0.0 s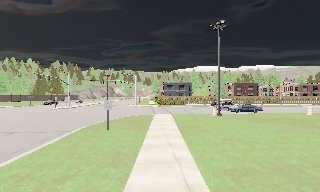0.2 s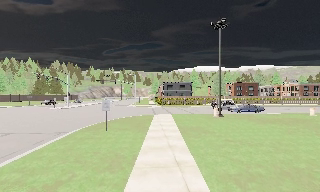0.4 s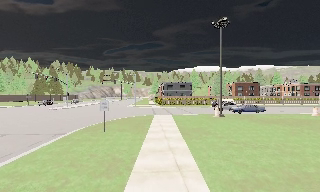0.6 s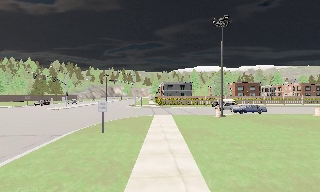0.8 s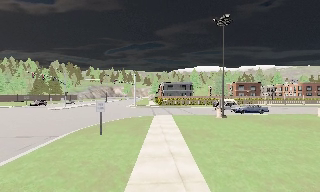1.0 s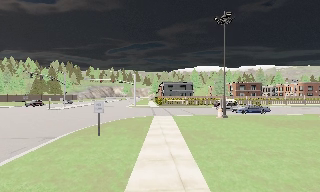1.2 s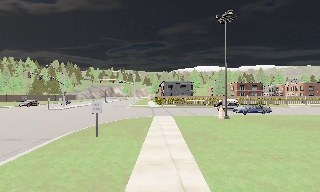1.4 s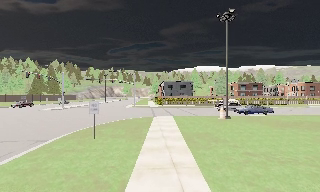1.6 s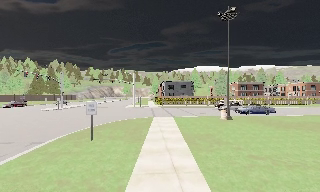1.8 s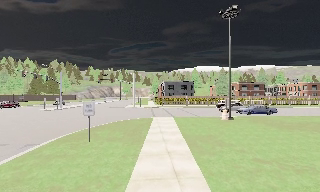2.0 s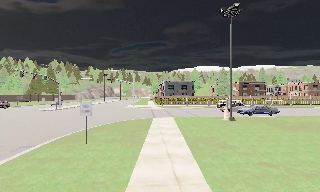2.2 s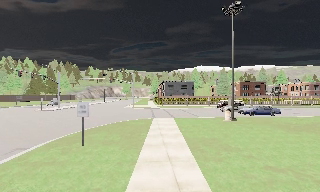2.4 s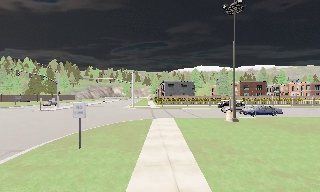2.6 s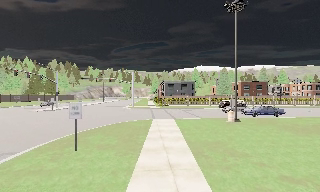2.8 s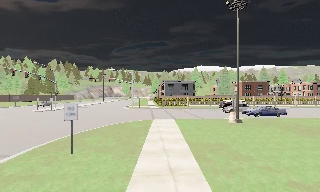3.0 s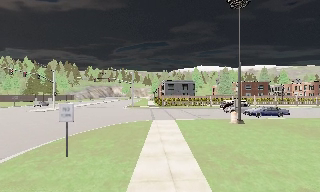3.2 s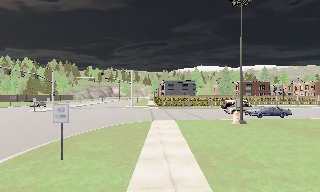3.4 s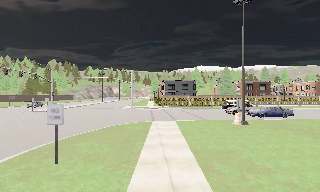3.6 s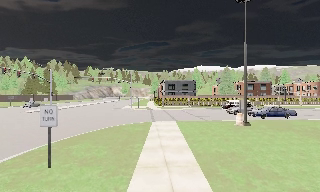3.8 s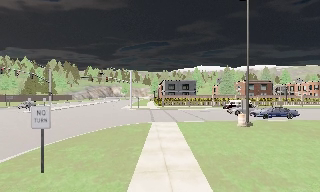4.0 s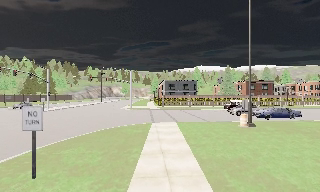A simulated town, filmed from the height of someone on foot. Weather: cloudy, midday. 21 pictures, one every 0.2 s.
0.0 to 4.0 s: The camera travels forward, about 7 m, so what stands in front looms larger.
The film runs forward here.
